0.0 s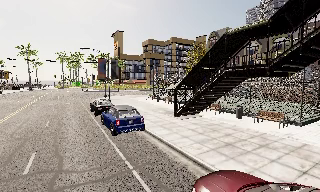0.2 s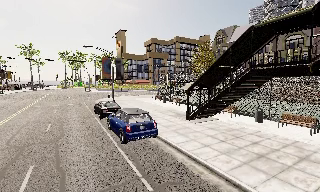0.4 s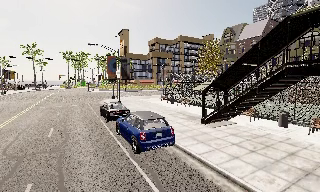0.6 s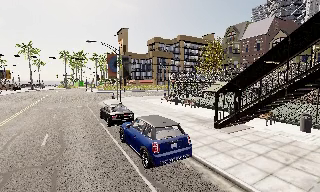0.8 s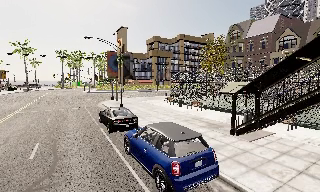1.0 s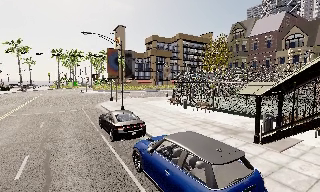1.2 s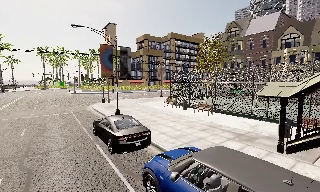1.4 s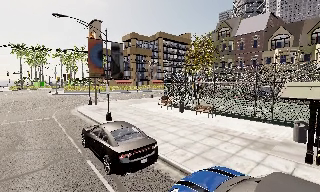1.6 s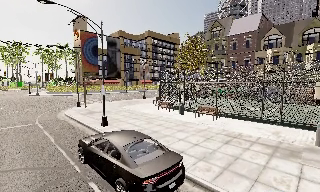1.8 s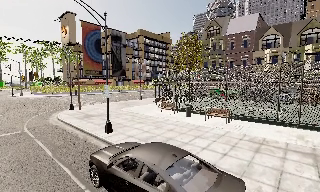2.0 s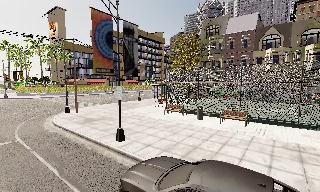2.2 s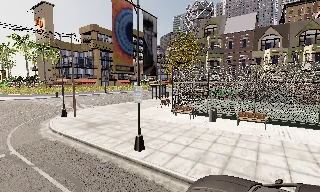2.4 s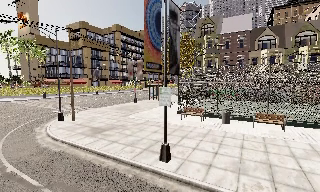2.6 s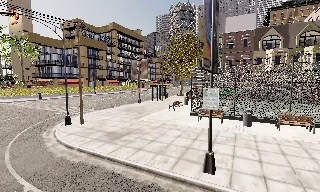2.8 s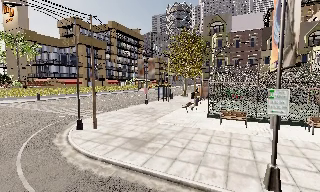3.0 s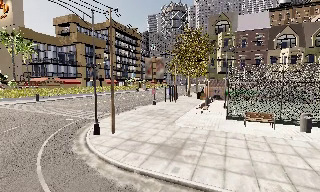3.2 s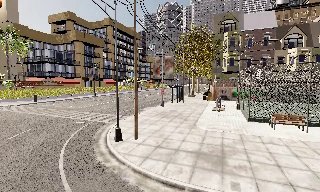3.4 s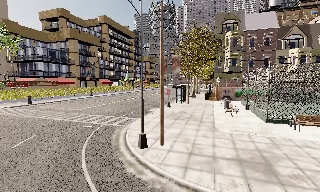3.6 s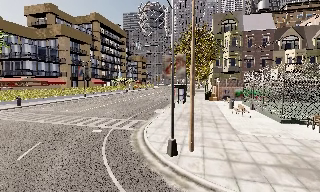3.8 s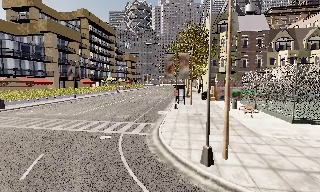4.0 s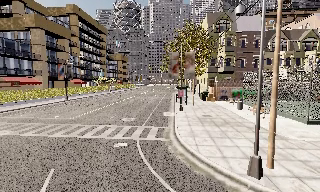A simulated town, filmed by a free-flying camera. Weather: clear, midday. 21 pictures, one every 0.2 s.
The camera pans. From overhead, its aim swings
clockwise.
0.0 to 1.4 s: The camera travels forward and to its left, about 11 m, so what stands in front looms larger.
1.4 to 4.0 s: The camera pans to its right, which is clockwise from overhead, by about 45 degrees. It travels to its left and forward, about 25 m, so close, fixed things drift to the right.
The film runs forward here.
